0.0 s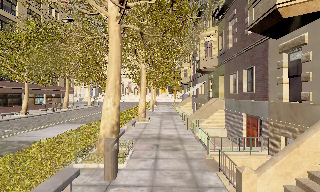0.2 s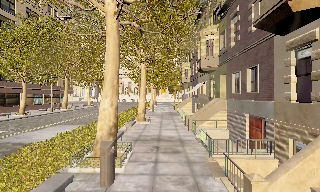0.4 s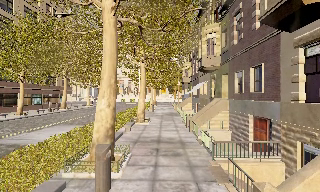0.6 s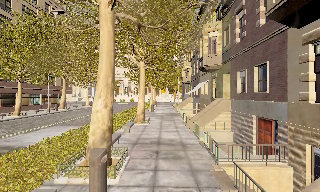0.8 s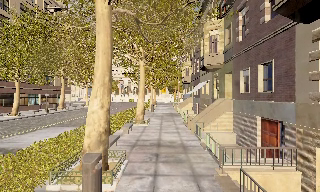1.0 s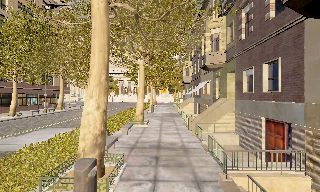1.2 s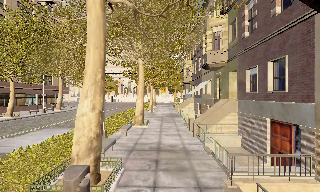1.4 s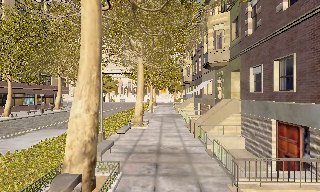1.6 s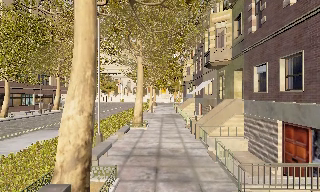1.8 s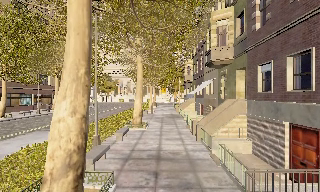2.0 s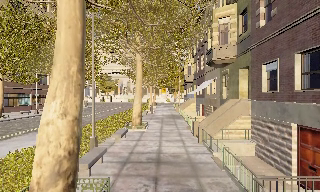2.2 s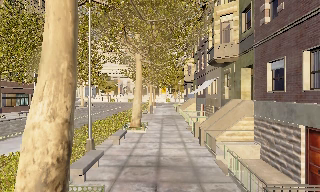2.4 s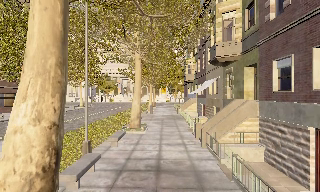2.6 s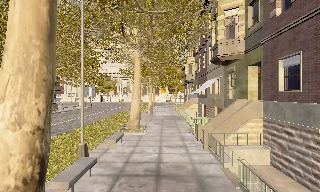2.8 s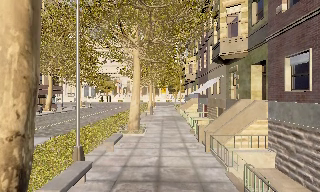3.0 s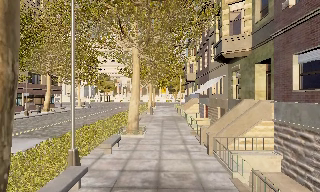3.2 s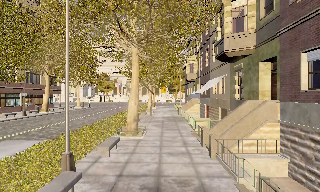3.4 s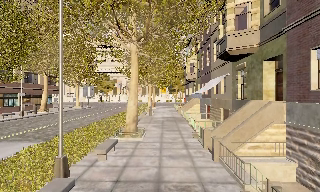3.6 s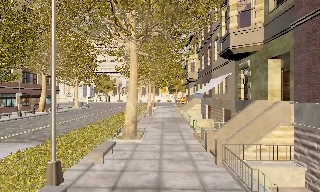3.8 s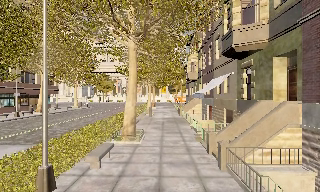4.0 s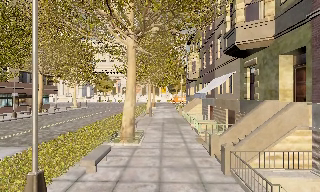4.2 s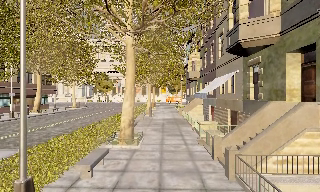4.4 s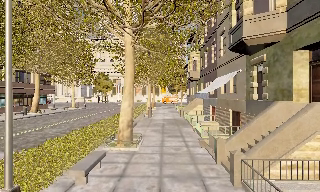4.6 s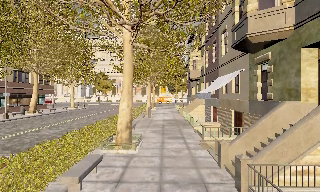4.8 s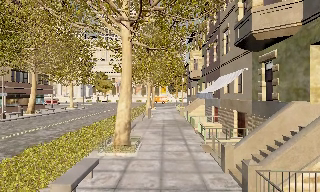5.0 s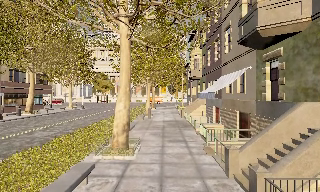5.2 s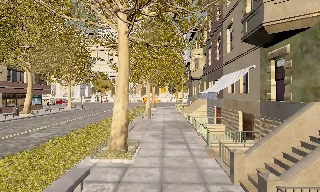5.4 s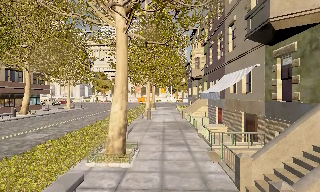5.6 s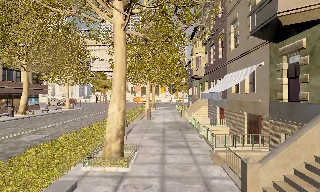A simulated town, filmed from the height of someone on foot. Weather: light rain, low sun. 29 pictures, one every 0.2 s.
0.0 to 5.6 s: The camera travels forward, about 9 m, so what stands in front looms larger.
The film runs forward here.
